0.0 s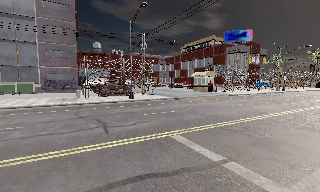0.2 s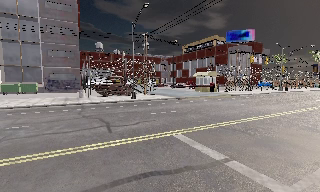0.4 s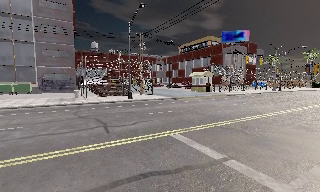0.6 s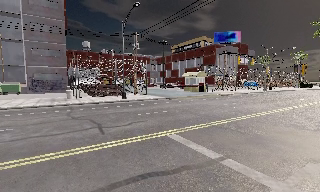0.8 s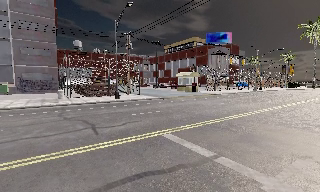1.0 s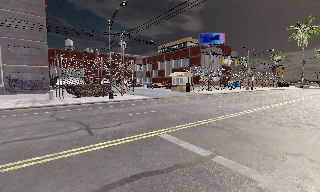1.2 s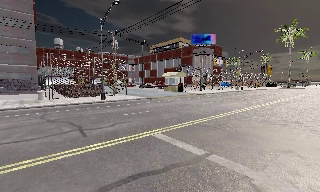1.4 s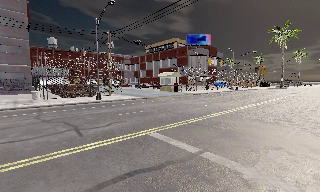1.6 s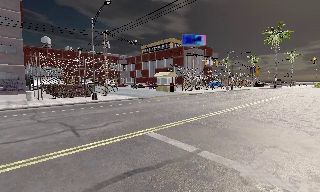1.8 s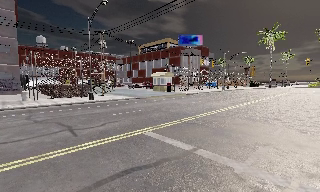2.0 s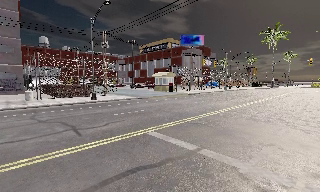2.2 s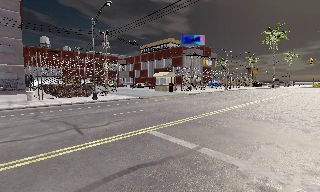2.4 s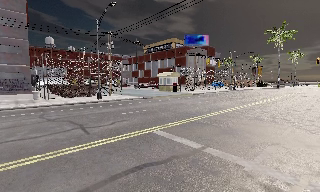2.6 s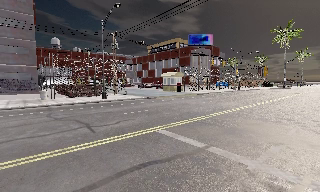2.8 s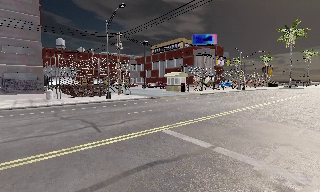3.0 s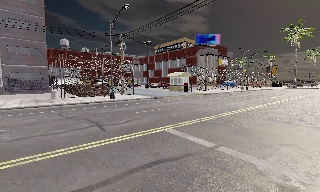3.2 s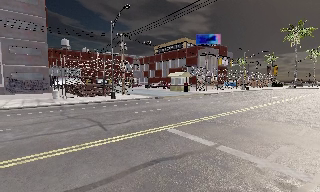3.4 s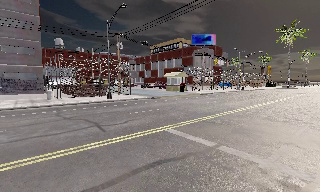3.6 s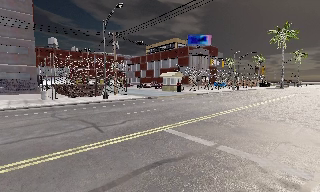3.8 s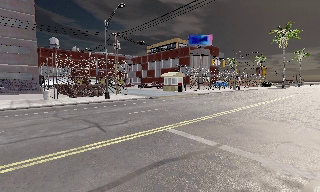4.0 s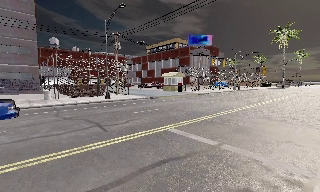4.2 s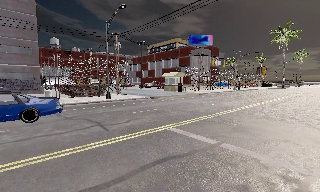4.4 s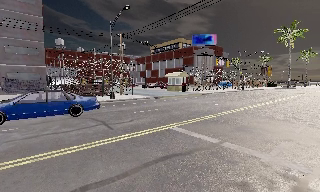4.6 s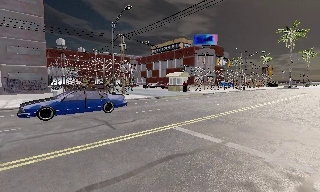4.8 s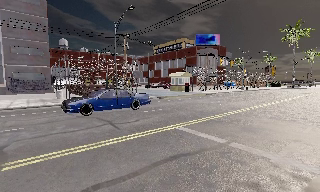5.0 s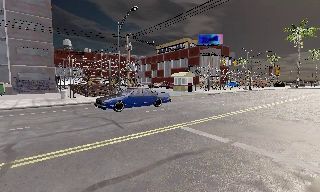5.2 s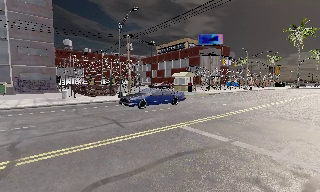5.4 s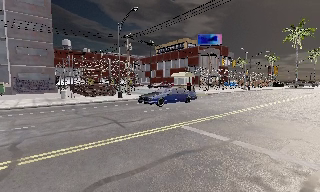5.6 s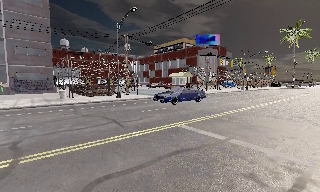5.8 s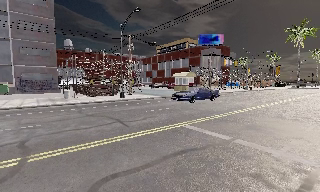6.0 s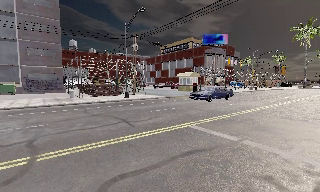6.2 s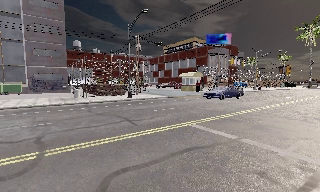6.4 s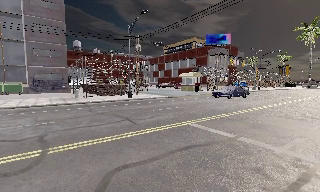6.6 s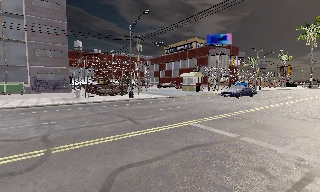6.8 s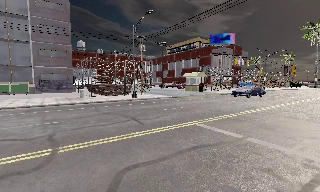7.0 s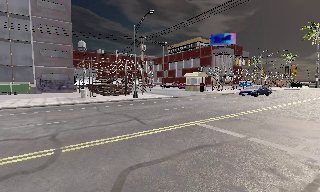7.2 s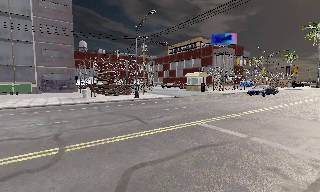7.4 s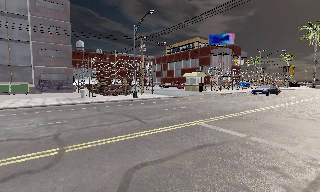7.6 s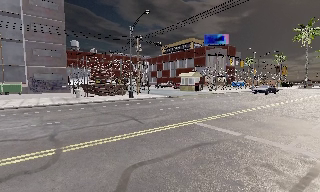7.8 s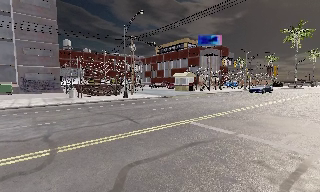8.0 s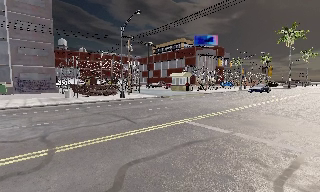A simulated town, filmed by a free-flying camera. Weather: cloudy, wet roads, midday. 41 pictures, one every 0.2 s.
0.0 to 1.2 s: The camera pans to its right, which is clockwise from overhead, by about 10 degrees.
1.2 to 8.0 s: The camera travels backward and to its left, about 2 m, so what stands in front gets smaller.
The film runs backward here.
